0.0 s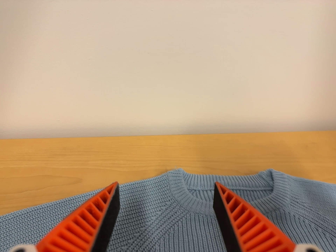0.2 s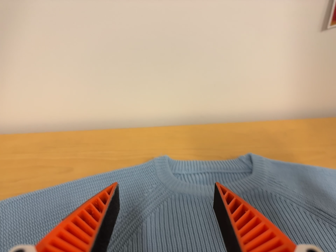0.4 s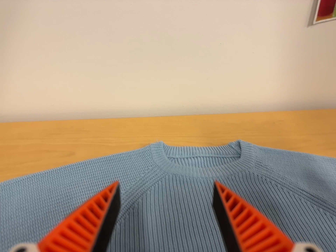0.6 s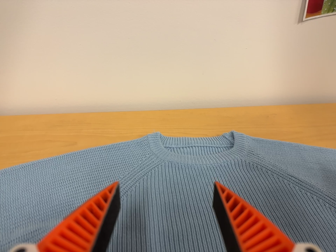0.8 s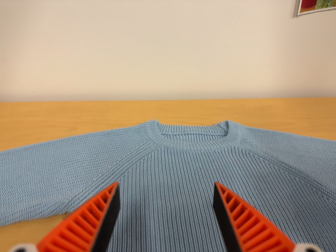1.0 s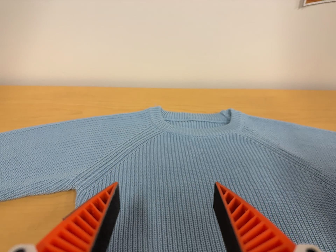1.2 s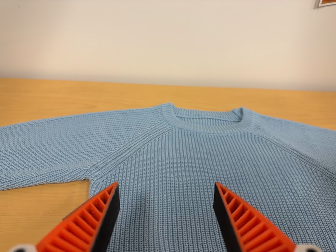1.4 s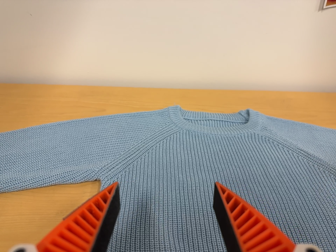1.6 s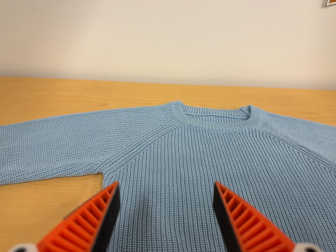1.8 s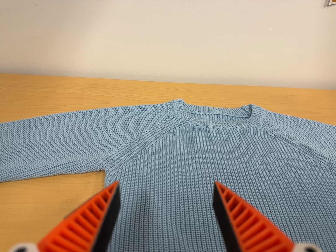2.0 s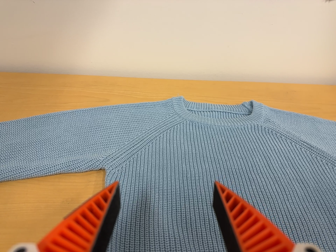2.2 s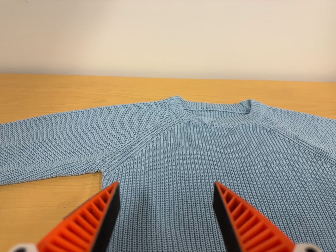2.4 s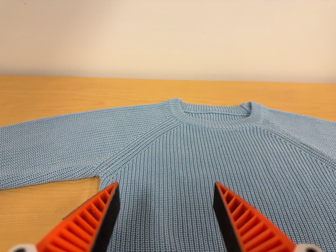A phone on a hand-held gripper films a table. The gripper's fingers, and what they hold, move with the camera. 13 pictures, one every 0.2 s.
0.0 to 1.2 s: The camera travels backward and toward the bottom of its view, about 16 cm, so what stands in front gets smaller.
1.2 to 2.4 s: The camera shifts only a little, or ends up much as it began.
The film runs forward here.
